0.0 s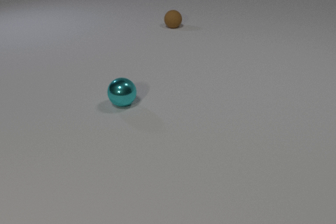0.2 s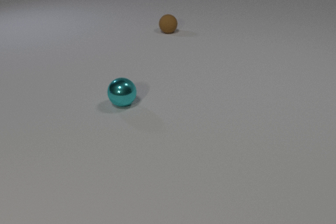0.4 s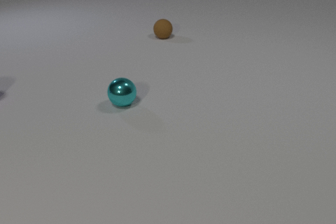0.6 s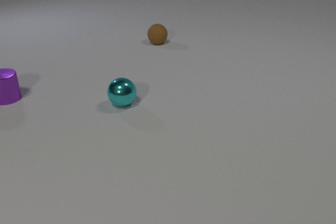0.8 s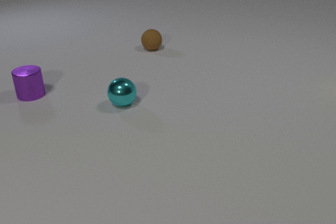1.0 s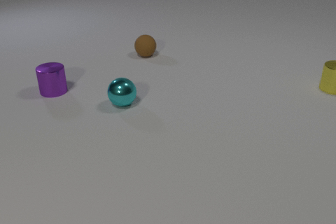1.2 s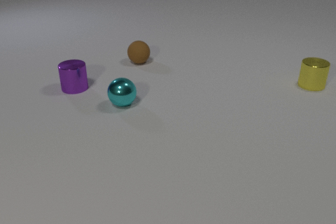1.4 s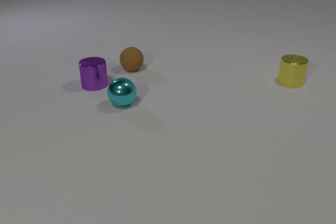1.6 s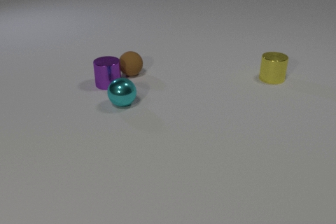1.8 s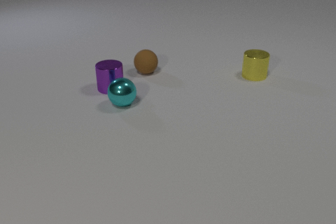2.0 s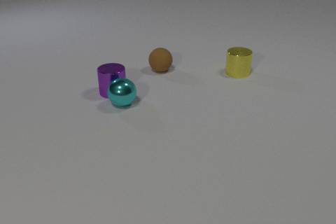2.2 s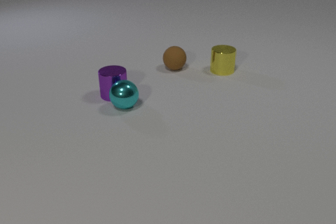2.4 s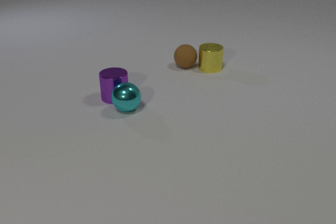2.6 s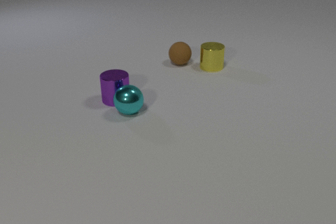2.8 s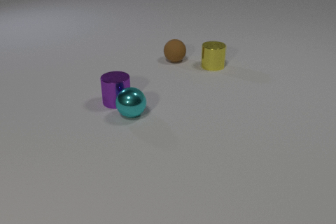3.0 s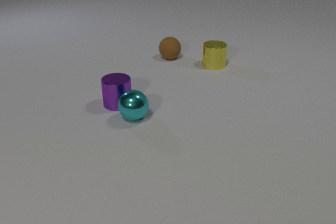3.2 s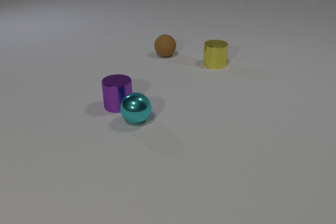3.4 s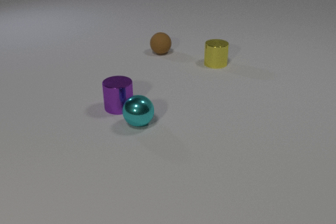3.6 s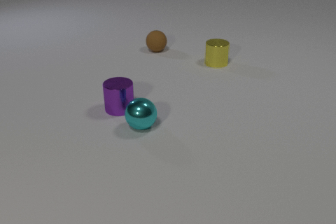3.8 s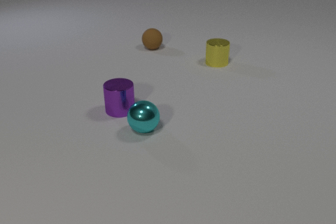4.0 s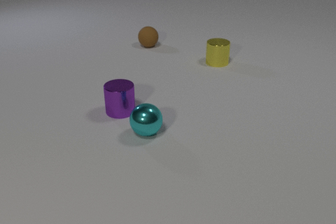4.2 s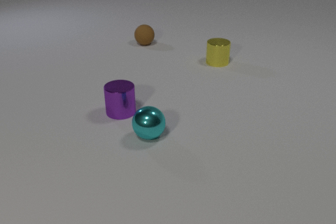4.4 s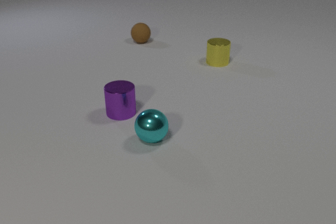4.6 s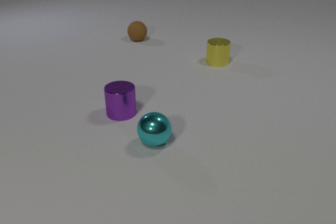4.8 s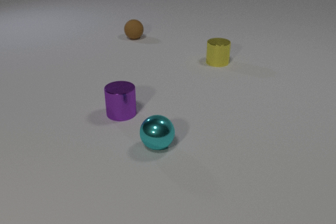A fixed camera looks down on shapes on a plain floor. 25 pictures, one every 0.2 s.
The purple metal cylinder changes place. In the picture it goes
to the right.
The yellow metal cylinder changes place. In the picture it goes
to the left.
0.0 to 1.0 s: The purple metal cylinder comes in at the left edge, slides to the right. The brown rubber sphere rolls toward the camera. The yellow metal cylinder comes in at the right edge, slides to the left.
1.0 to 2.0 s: The purple metal cylinder slides to the right. The brown rubber sphere rolls toward the camera. The yellow metal cylinder slides to the left. The purple metal cylinder and the brown rubber sphere collide.
2.0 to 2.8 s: The purple metal cylinder slides toward the camera. The brown rubber sphere rolls away from the camera and to the right. The yellow metal cylinder slides to the left and away from the camera. The cyan metal sphere rolls toward the camera. The purple metal cylinder and the cyan metal sphere collide. The brown rubber sphere and the yellow metal cylinder collide.
2.8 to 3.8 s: The purple metal cylinder slides toward the camera. The brown rubber sphere rolls away from the camera and to the left. The yellow metal cylinder slides away from the camera. The cyan metal sphere rolls toward the camera and to the right.
3.8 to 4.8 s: The purple metal cylinder slides toward the camera. The brown rubber sphere rolls away from the camera and to the left. The cyan metal sphere rolls toward the camera and to the right.
What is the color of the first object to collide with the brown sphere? purple.
How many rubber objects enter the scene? 0.
What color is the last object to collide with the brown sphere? yellow.
